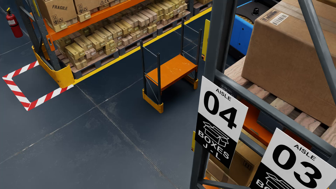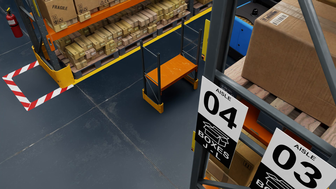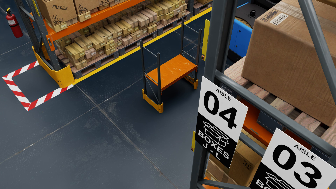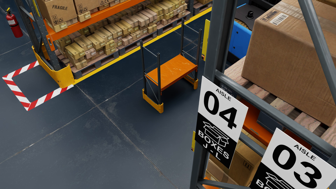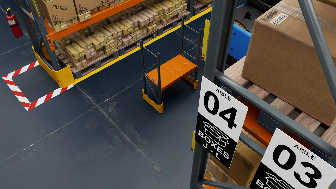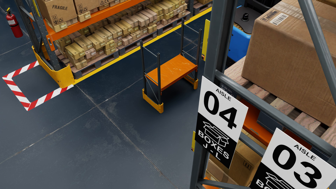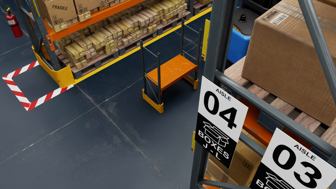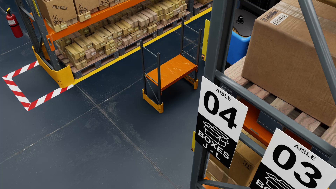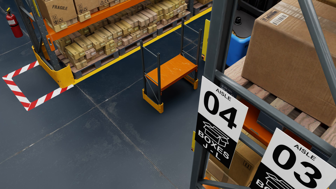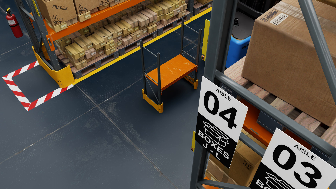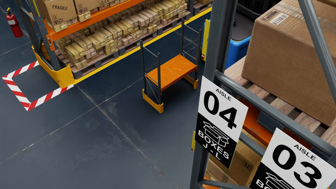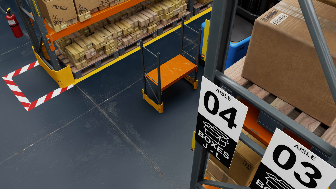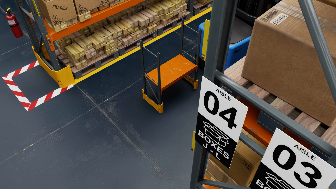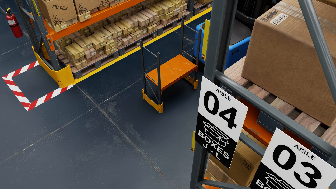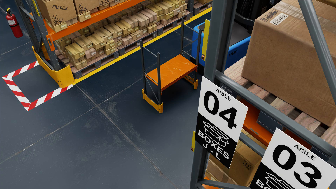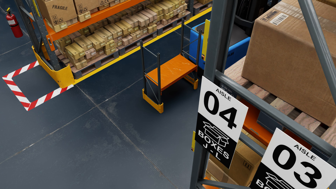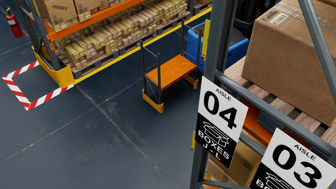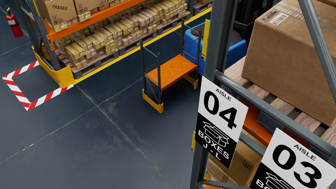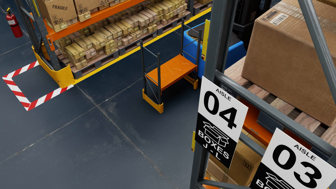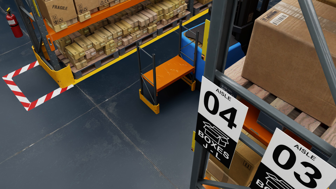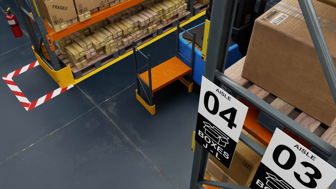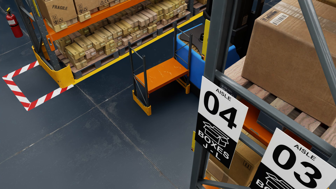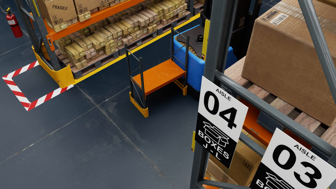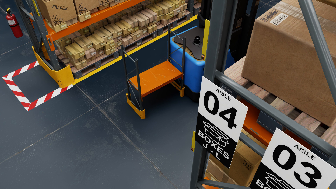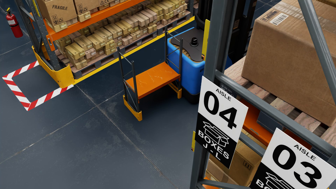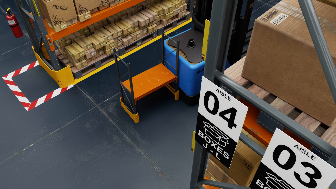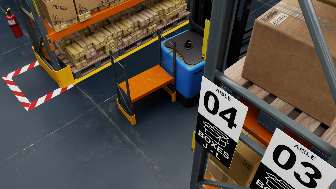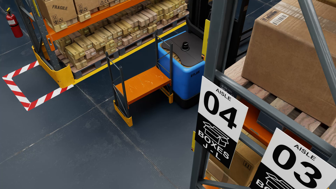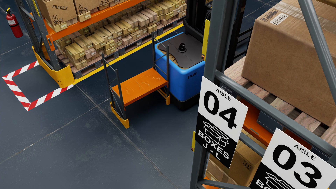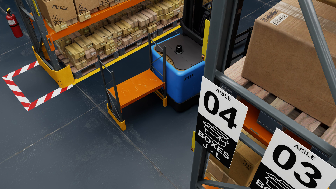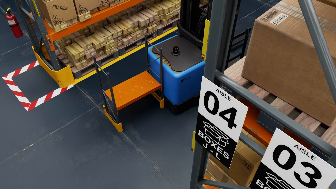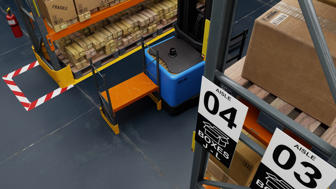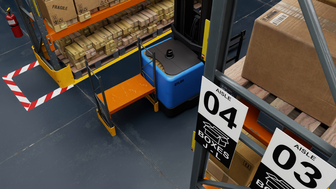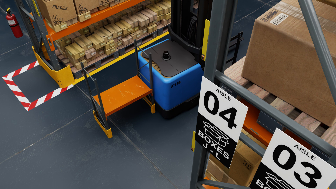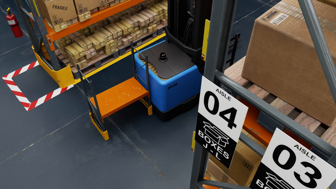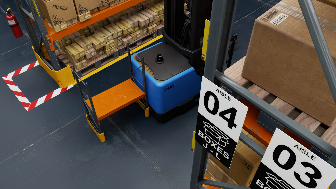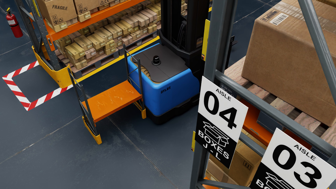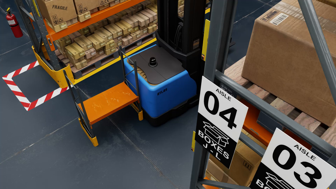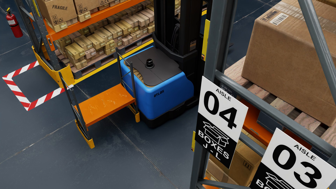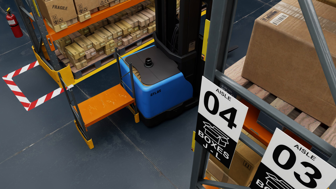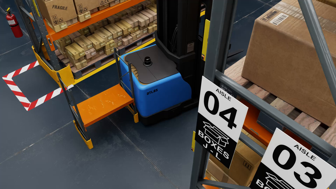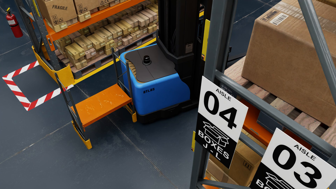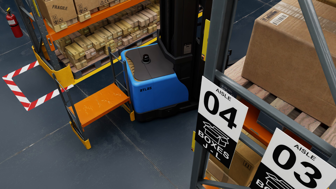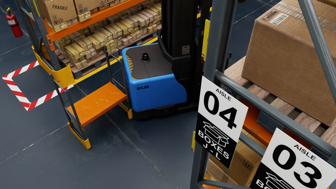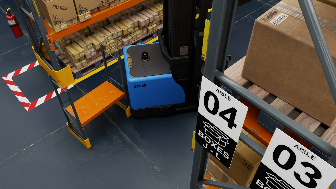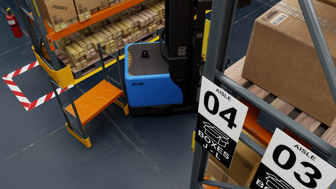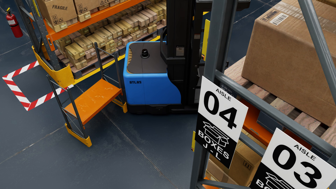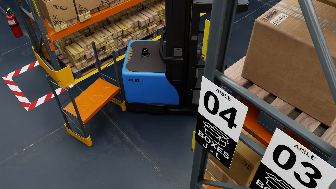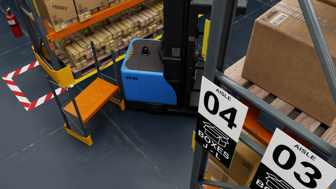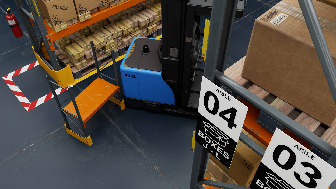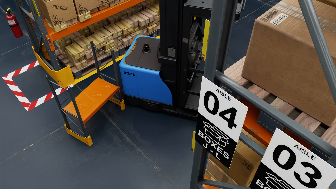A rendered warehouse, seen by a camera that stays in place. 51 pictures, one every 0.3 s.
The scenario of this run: A forklift runs into an object in its way.
